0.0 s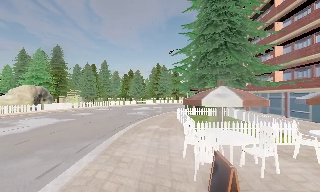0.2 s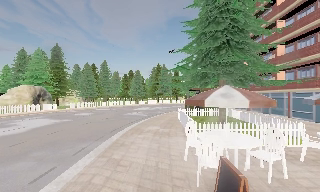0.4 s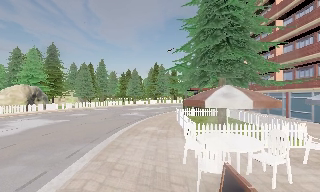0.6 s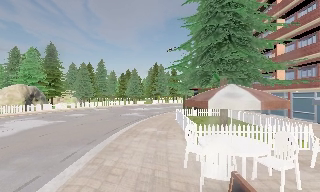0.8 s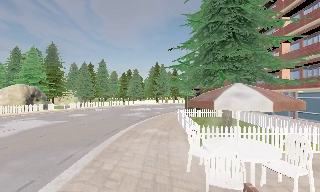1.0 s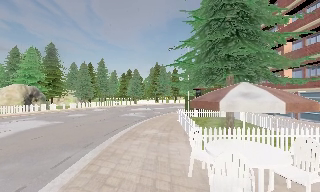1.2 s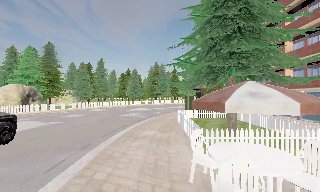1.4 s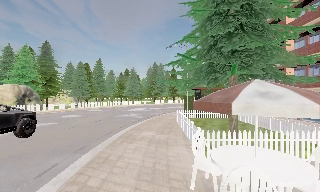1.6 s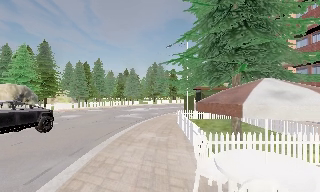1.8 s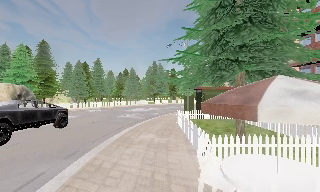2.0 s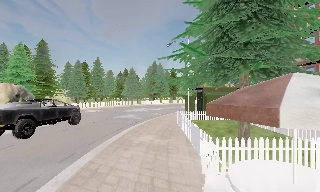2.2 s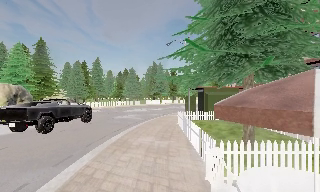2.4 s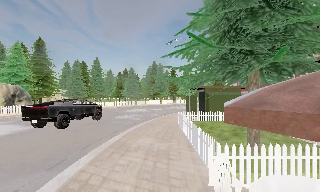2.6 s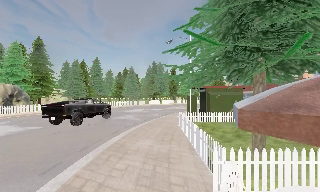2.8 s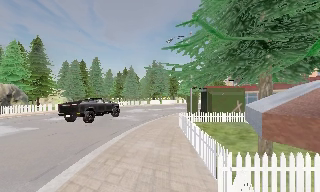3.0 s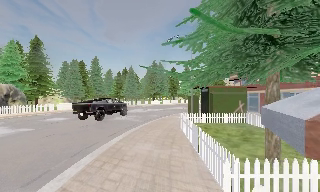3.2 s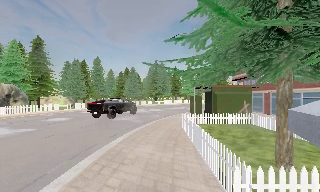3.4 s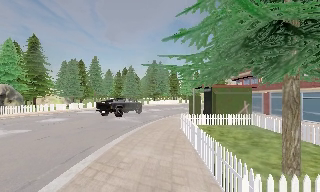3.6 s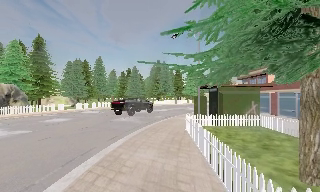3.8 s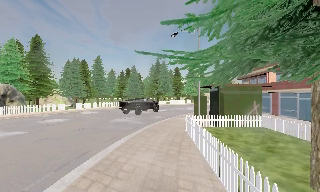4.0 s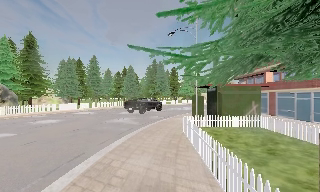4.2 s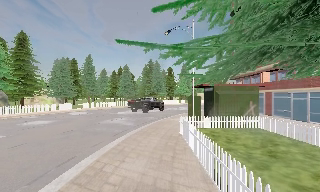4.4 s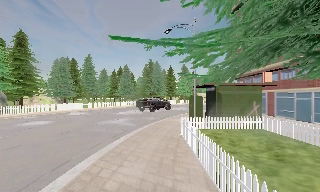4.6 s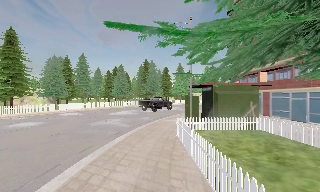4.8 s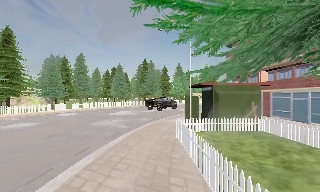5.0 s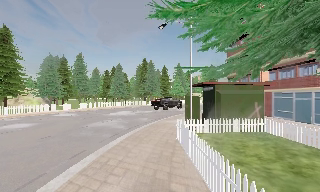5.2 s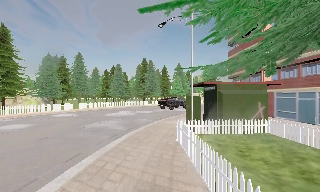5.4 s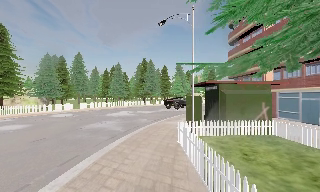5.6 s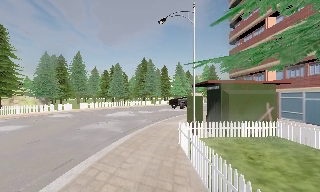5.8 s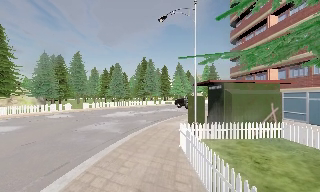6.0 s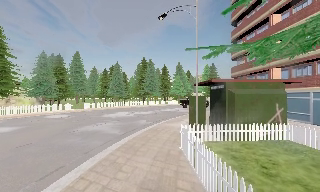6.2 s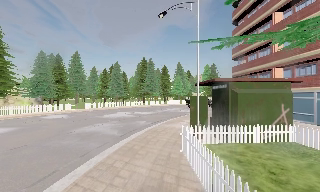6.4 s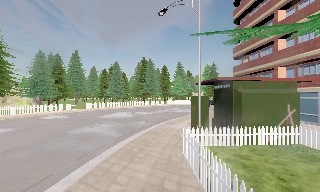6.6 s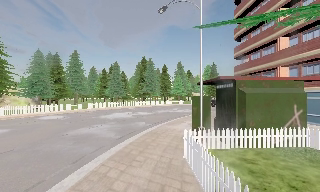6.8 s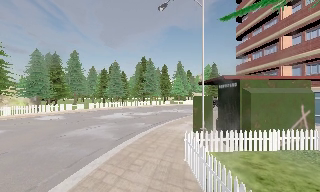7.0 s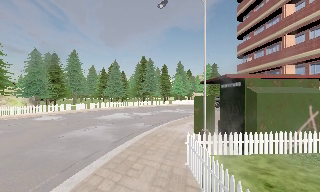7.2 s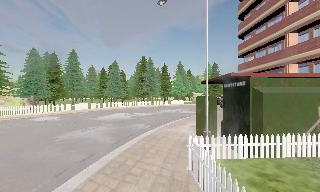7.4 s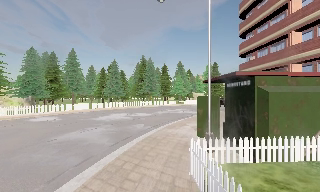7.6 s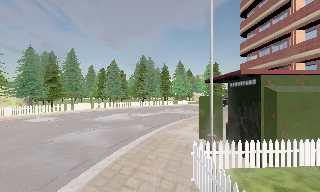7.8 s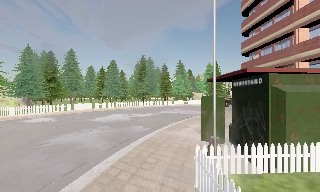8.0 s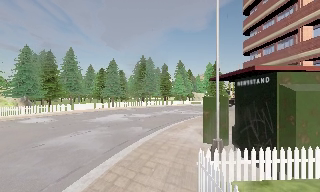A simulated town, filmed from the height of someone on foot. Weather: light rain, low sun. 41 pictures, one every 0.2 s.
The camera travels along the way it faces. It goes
forward.
0.0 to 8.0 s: The camera travels forward, about 12 m, so what stands in front looms larger.
The film runs forward here.
